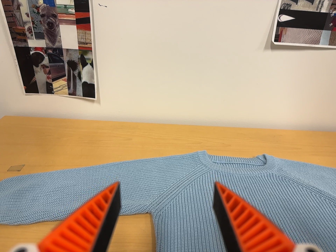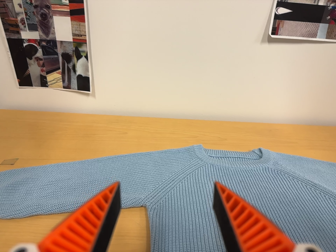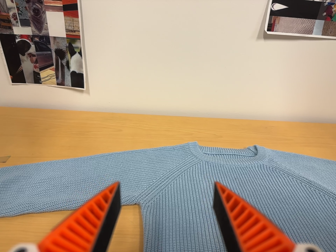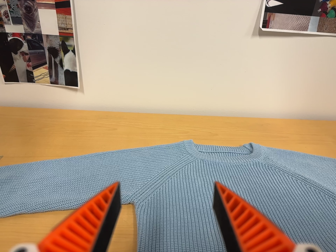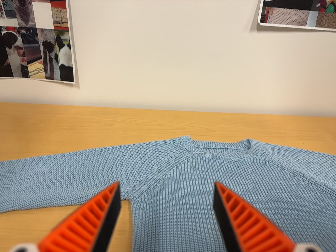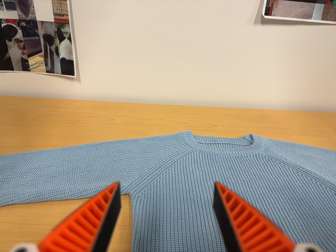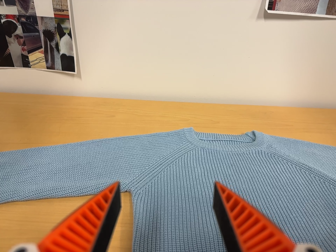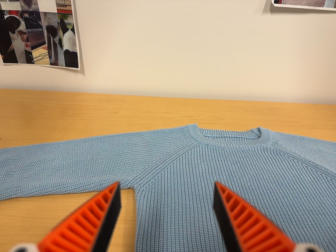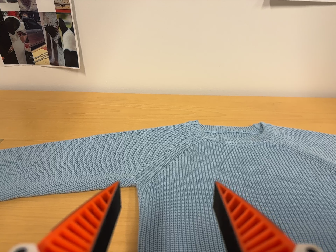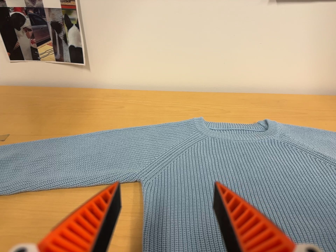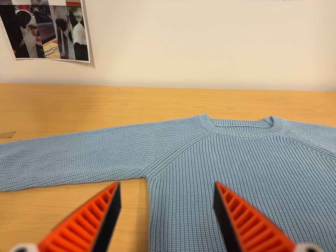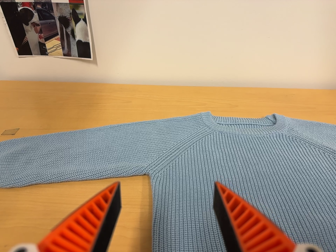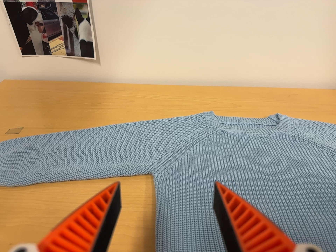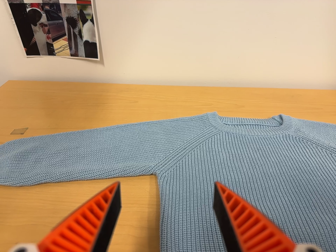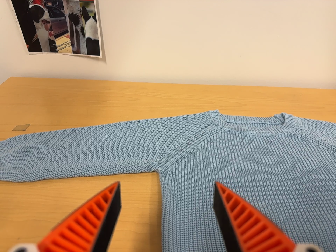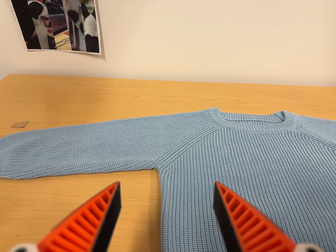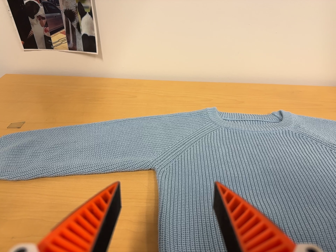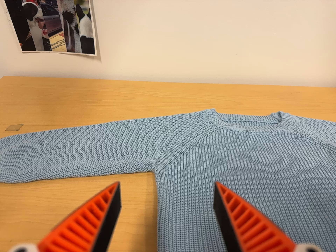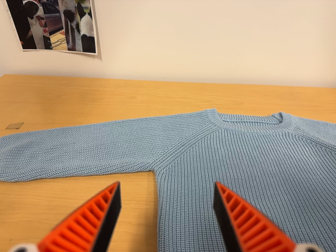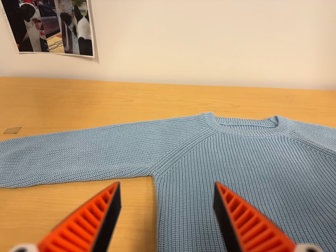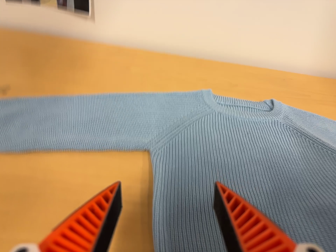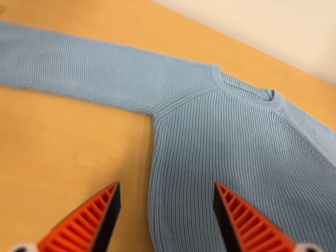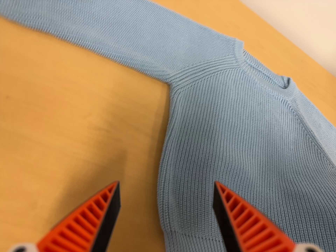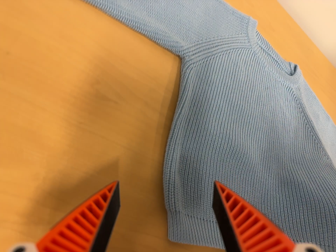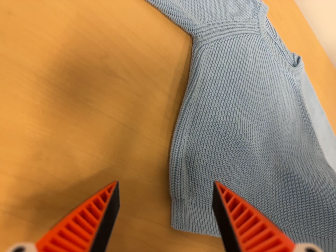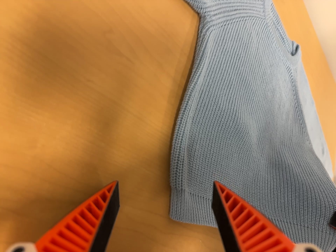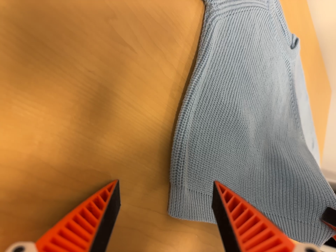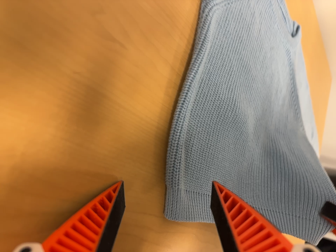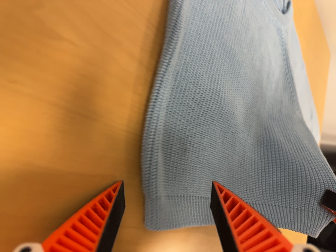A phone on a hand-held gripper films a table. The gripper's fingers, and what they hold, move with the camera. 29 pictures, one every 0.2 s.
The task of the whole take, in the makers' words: fold up.
0.0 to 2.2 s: The camera shifts only a little, or ends up much as it began.
2.2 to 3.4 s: The camera keeps its place and its aim.
3.4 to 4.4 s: The camera pans to its right by about 15 degrees. It travels to its left, about 16 cm. Its aim tips toward the bottom of its view by about 25 degrees, and the scene shifts upward. It rolls about its line of sight by about 30 degrees, and the scene rotates clockwise.
4.4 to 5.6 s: The camera pans to its right by about 15 degrees. It travels forward, to its left and toward the top of its view, about 14 cm, so what stands in front looms larger. Its aim tips toward the bottom of its view by about 25 degrees, and the scene shifts upward. It rolls about its line of sight by about 10 degrees, and the scene rotates clockwise.
The film runs forward here.
